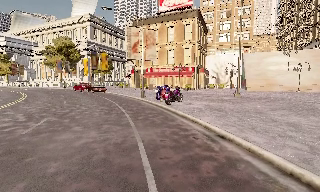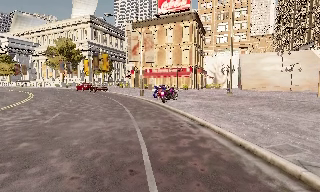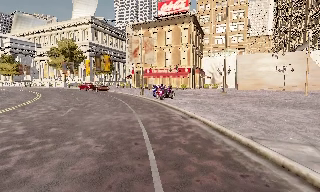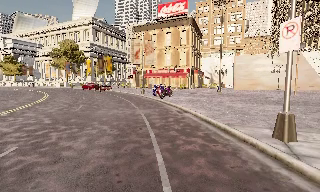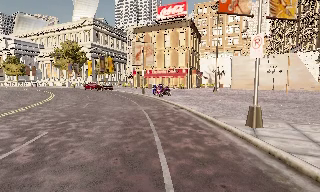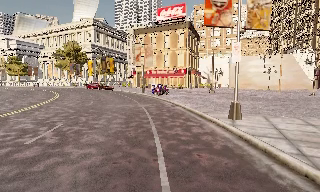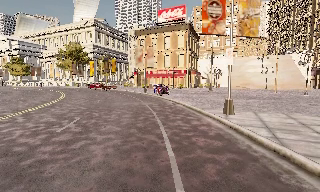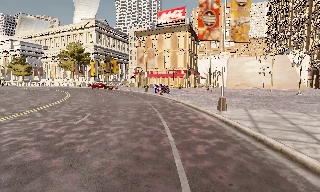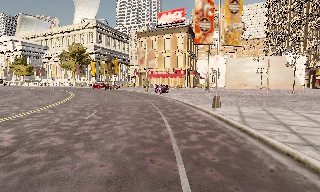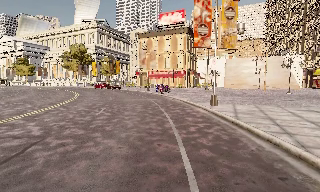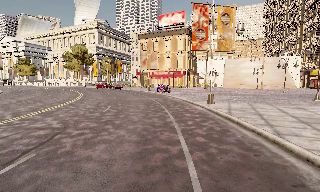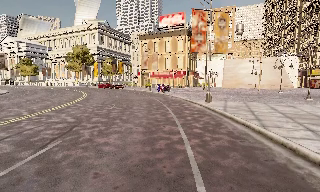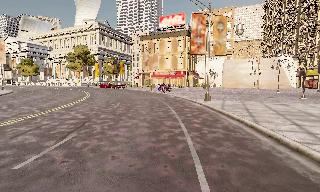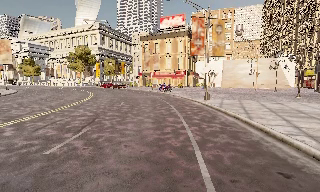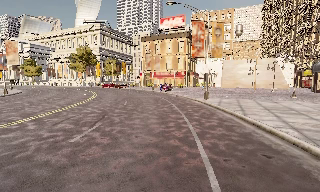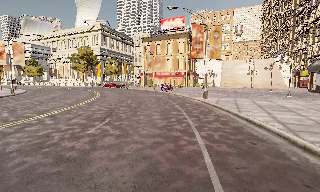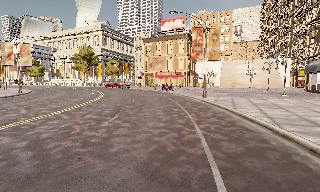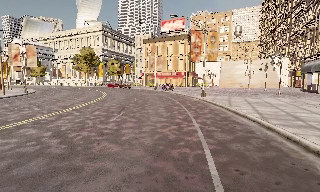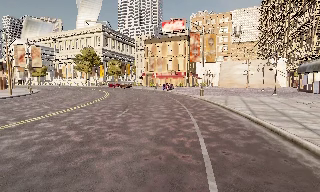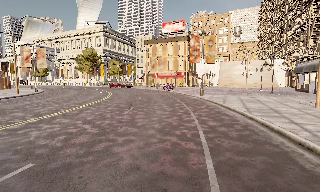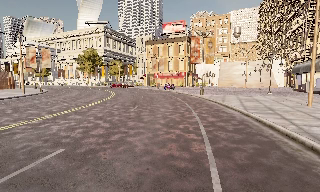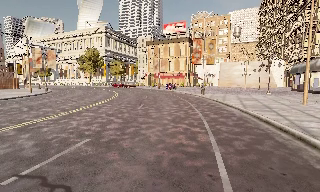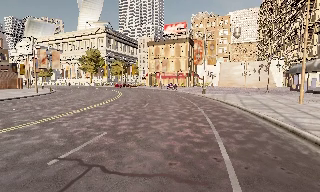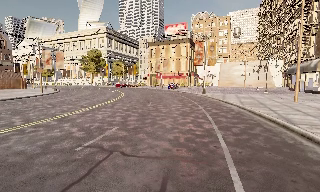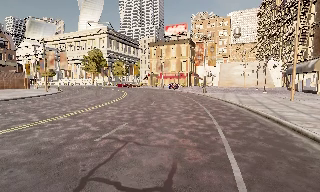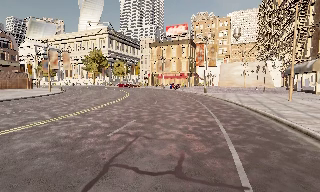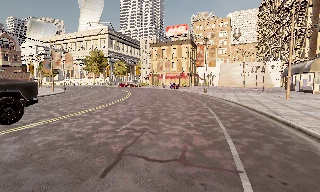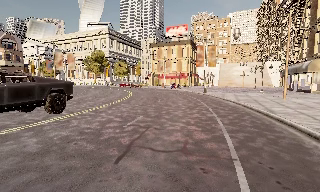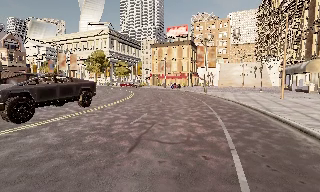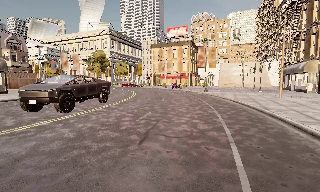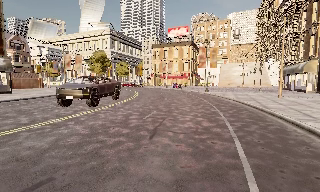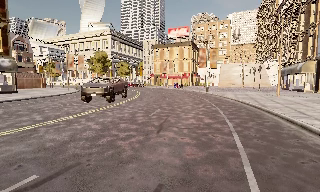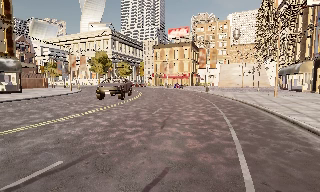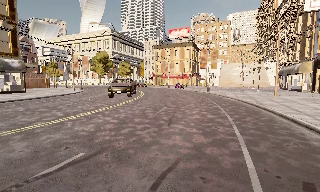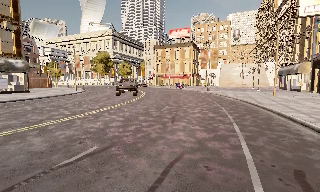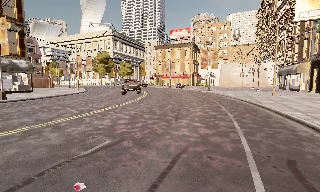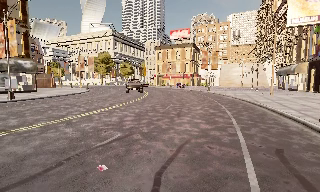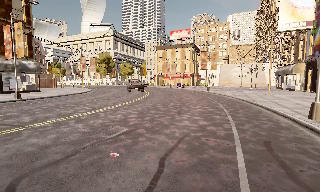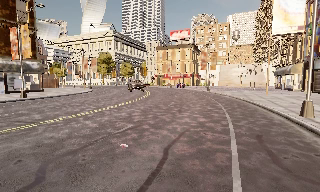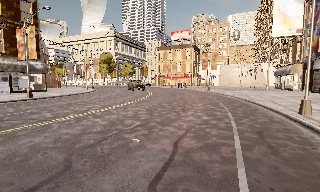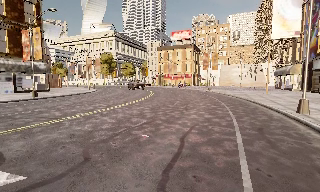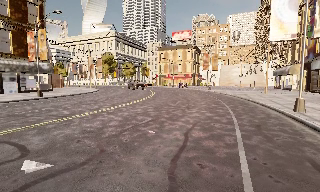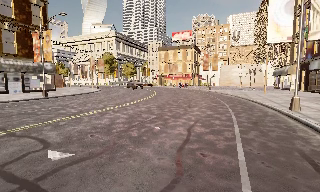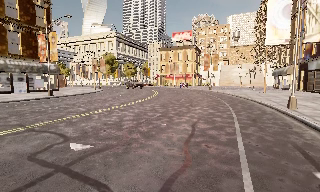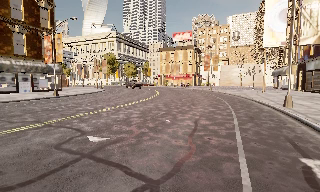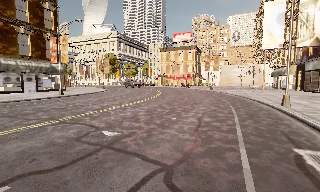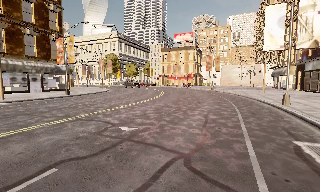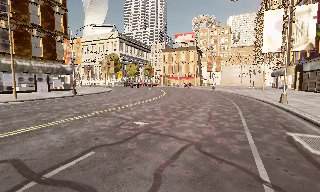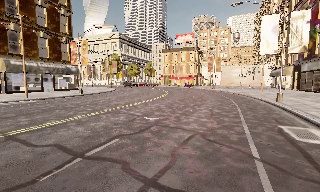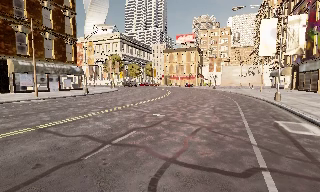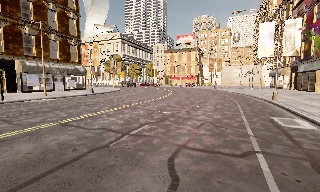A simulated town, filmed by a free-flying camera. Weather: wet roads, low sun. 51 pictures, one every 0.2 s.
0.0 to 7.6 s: The camera travels backward, about 30 m, so what stands in front gets smaller. It loses speed.
7.6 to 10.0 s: The camera travels backward and to its left, about 8 m, so what stands in front gets smaller. It gains speed.
The film runs backward here.
